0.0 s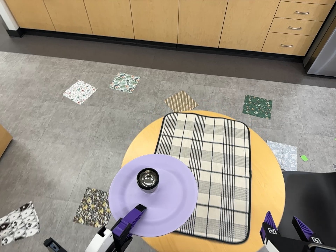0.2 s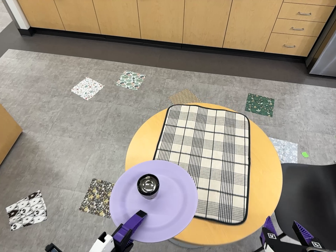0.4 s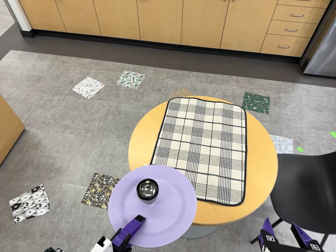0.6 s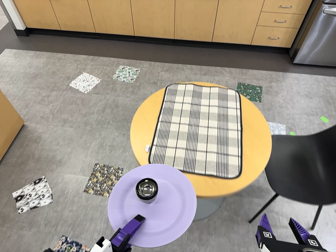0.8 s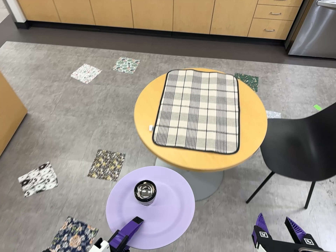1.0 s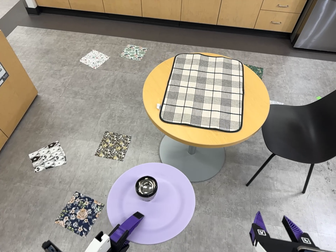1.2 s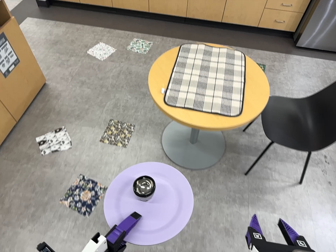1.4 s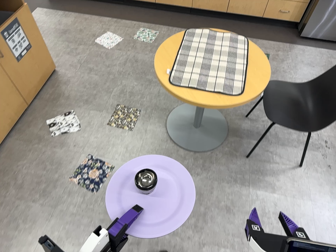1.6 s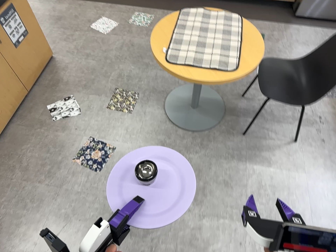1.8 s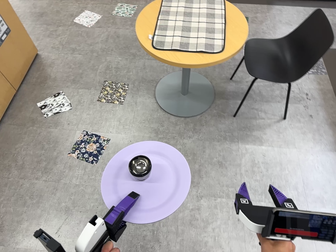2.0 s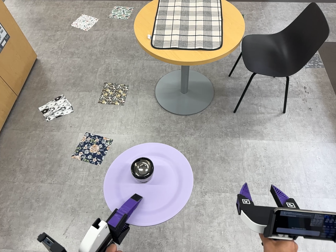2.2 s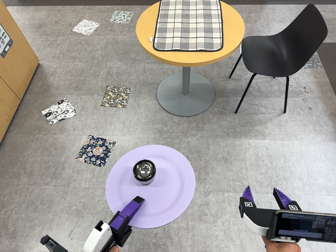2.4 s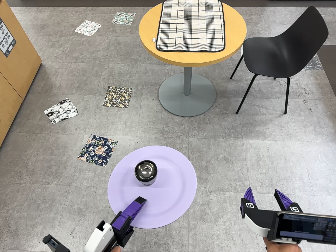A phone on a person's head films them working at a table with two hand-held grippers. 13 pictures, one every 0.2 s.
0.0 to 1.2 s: The camera travels toward the bottom of its view and backward, about 70 cm, so close, fixed things drift upward.
1.2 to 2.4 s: The camera travels toward the bottom of its view and backward, about 38 cm, so close, fixed things drift upward. It rolls about its line of sight by about 10 degrees, and the scene rotates counterclockwise.
The film runs backward here.
